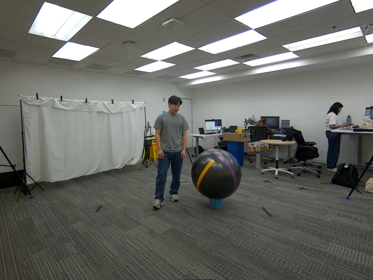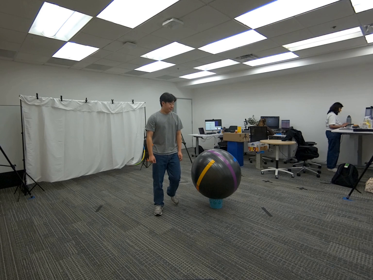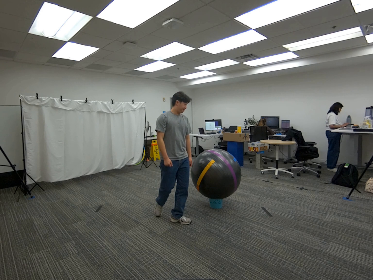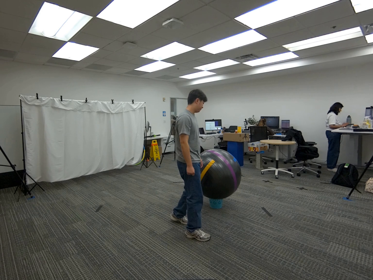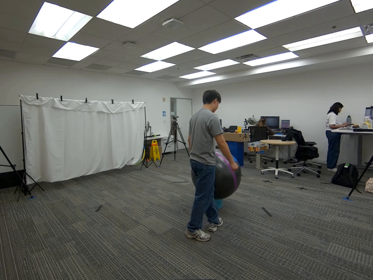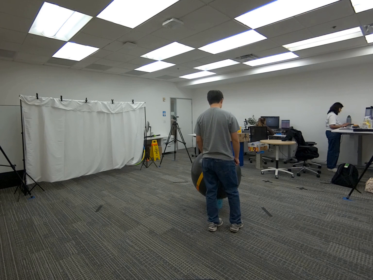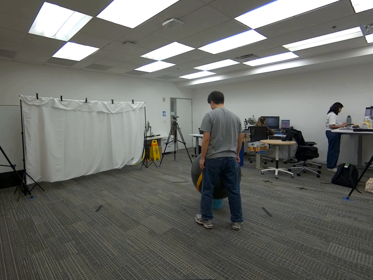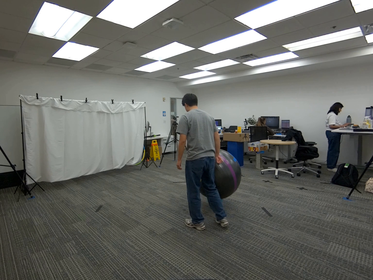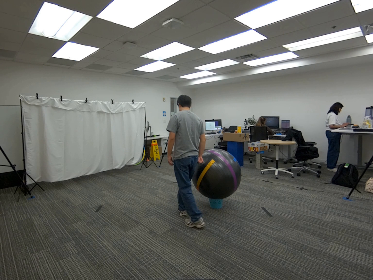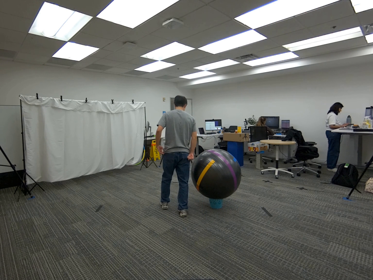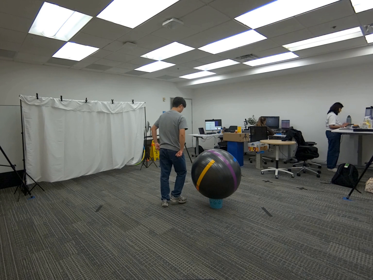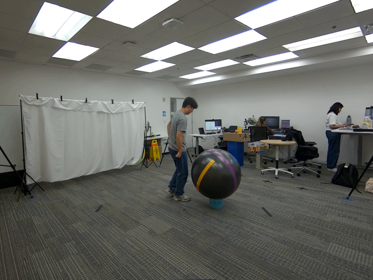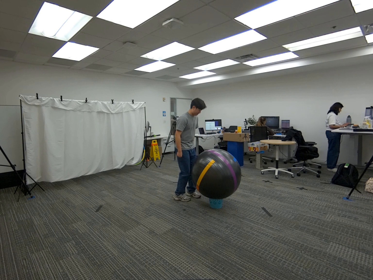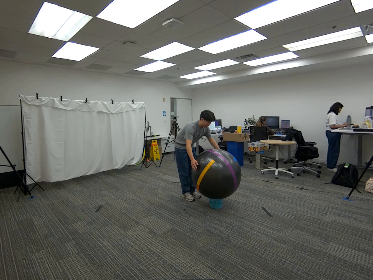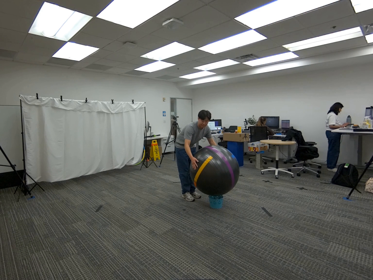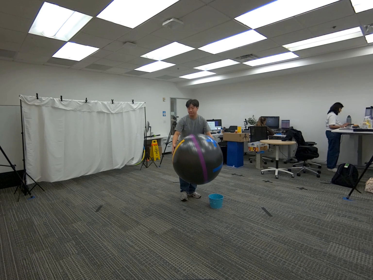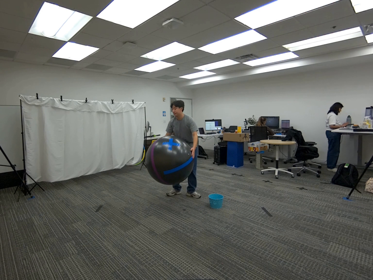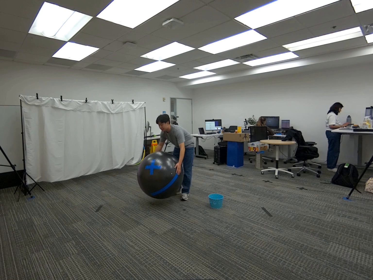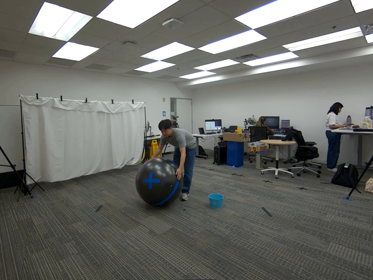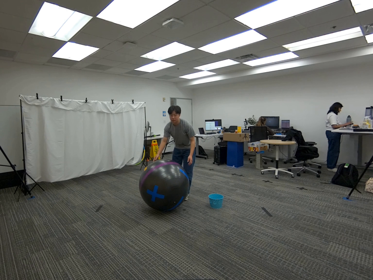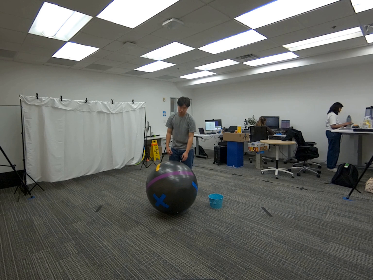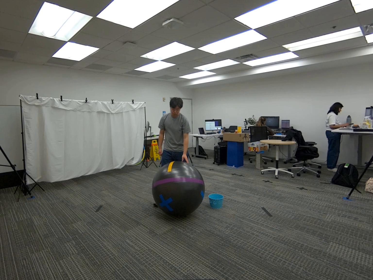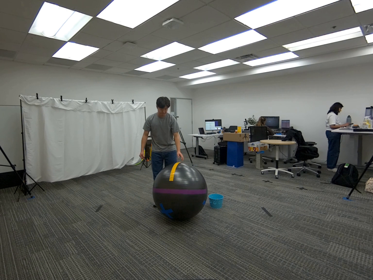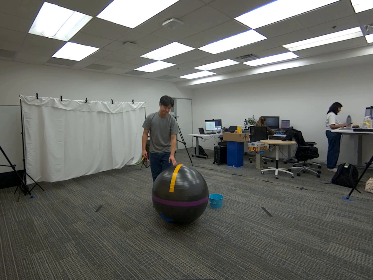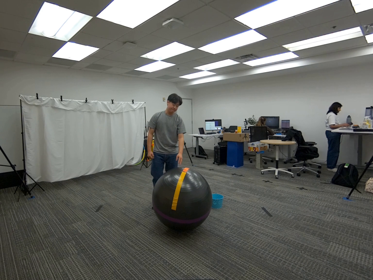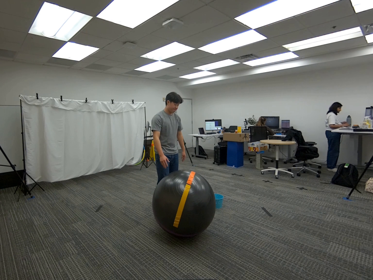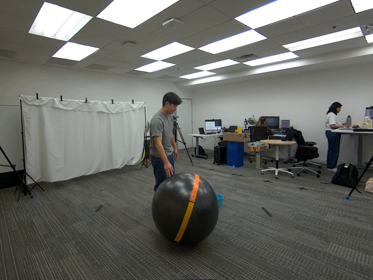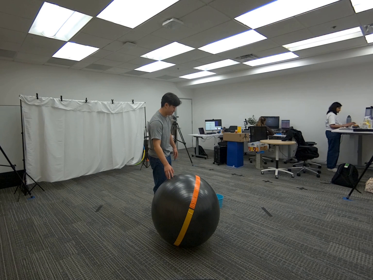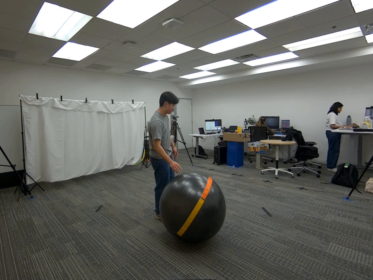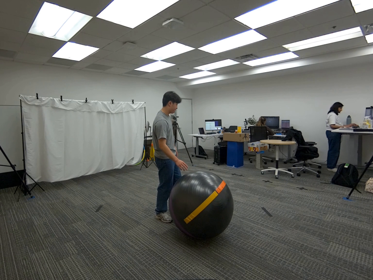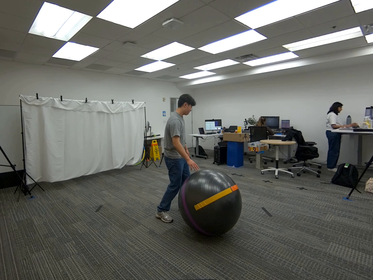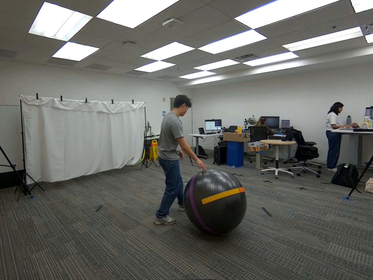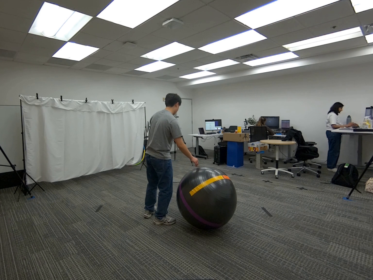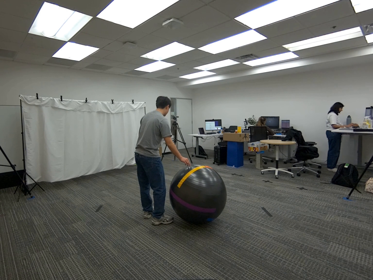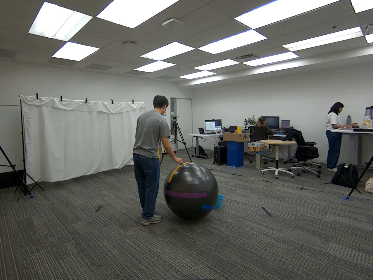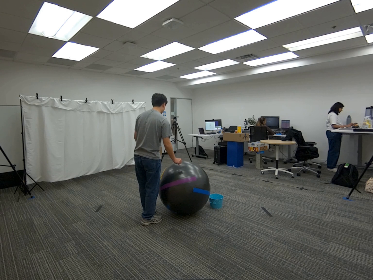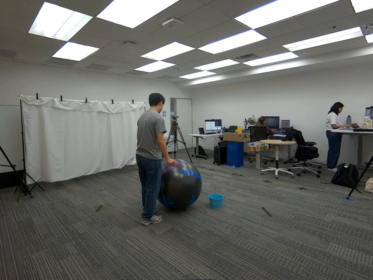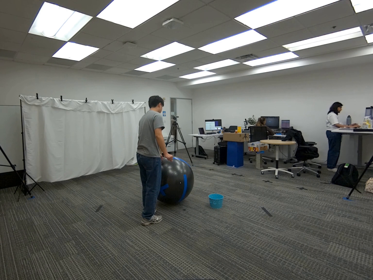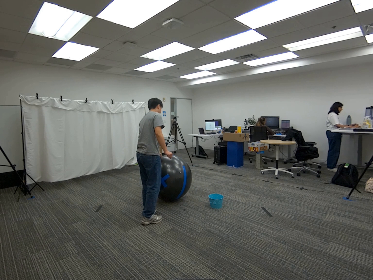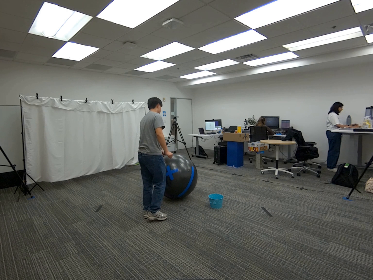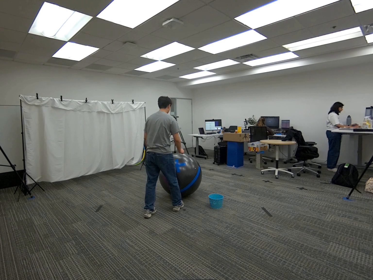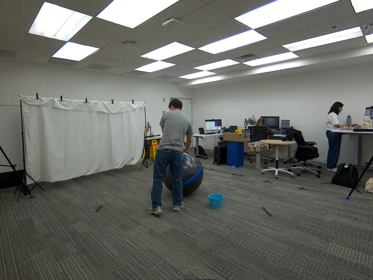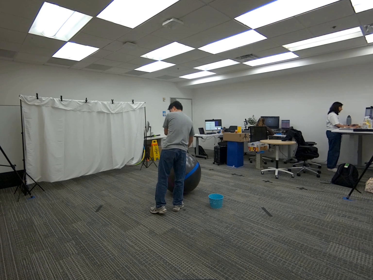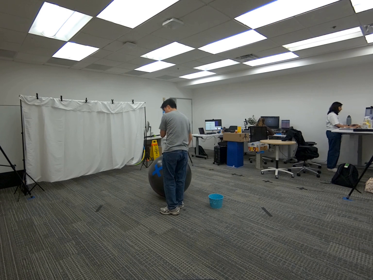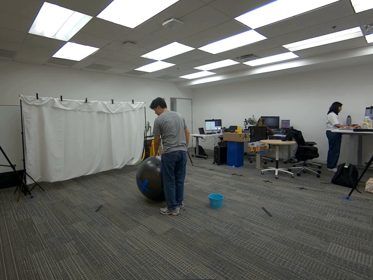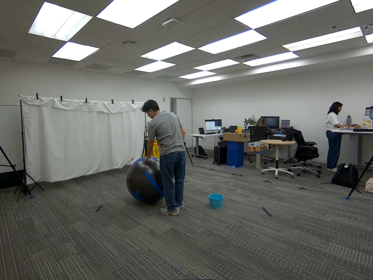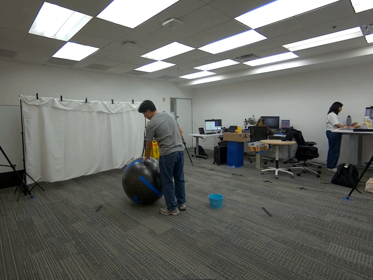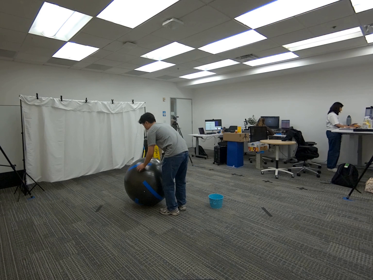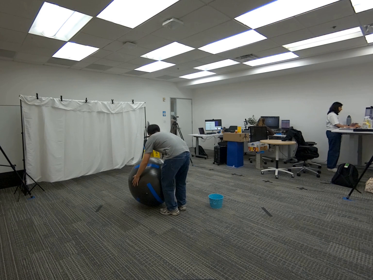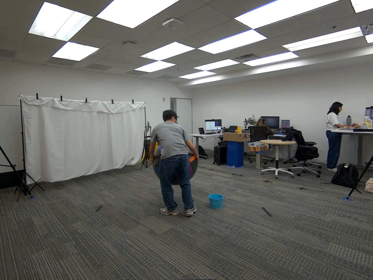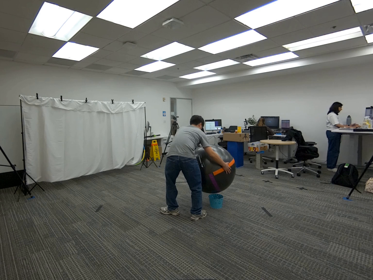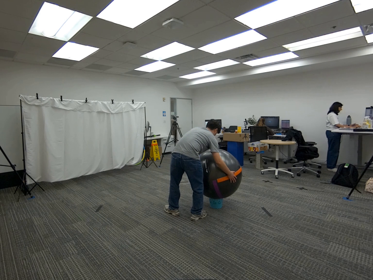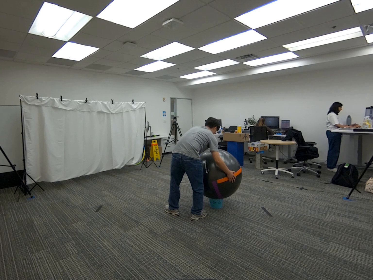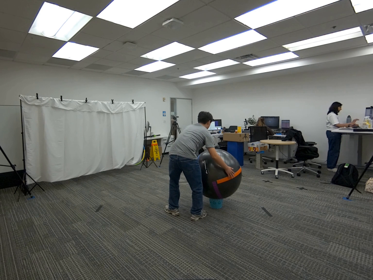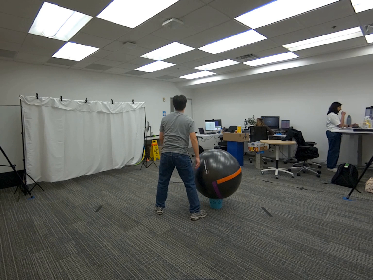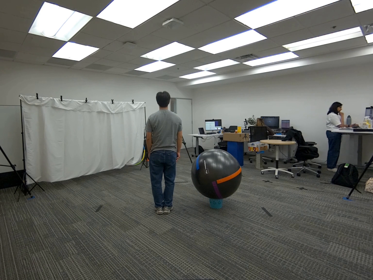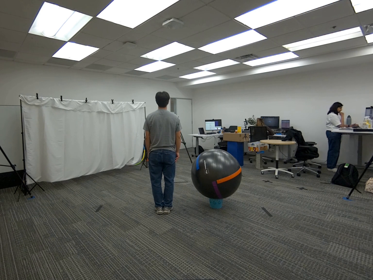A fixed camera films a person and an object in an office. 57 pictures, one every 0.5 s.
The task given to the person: Walk over to the yoga ball and using both hands roll around the bounding area.
